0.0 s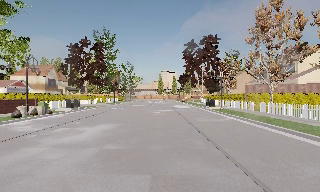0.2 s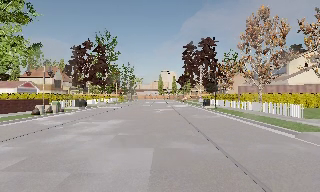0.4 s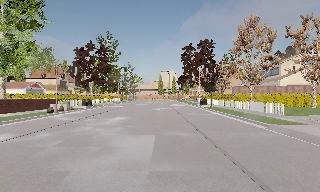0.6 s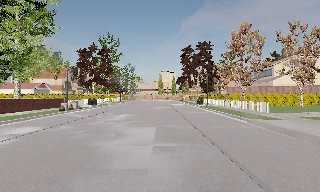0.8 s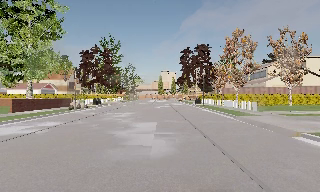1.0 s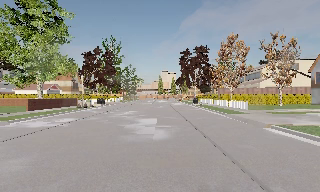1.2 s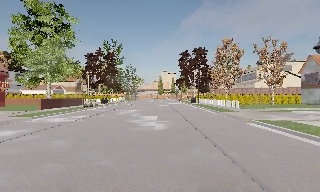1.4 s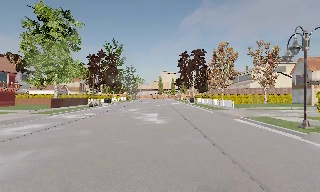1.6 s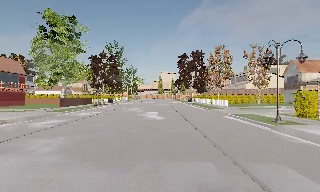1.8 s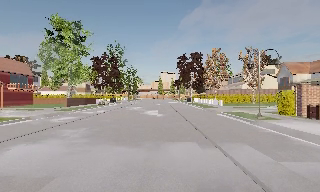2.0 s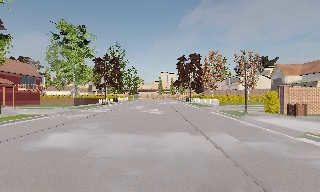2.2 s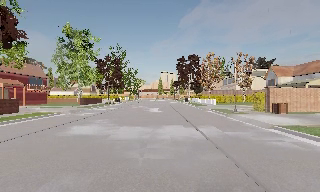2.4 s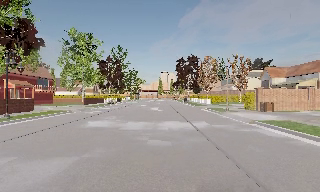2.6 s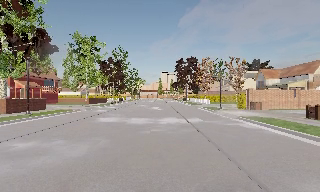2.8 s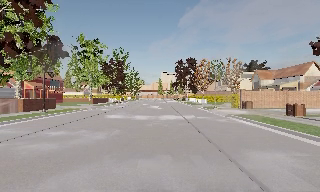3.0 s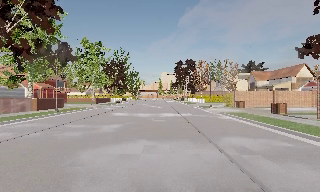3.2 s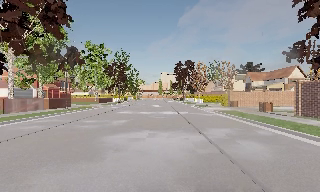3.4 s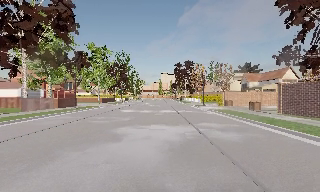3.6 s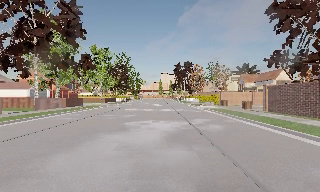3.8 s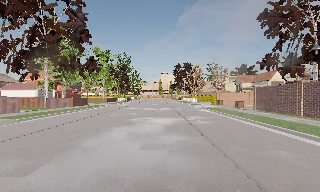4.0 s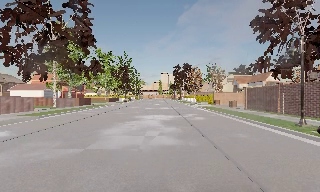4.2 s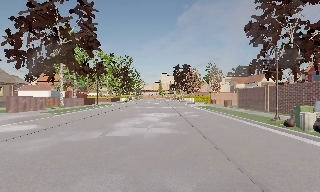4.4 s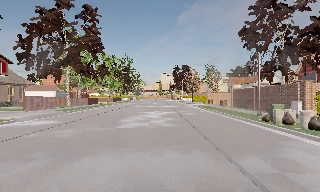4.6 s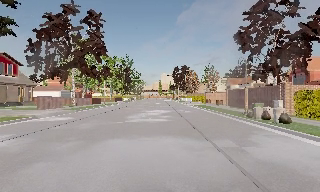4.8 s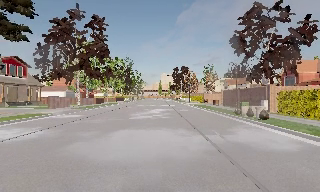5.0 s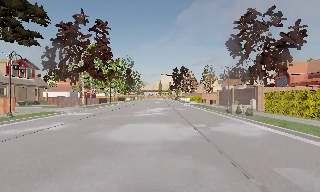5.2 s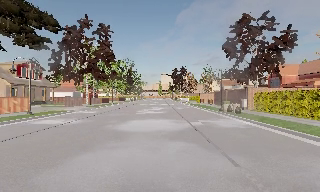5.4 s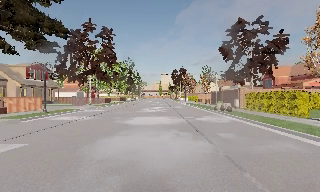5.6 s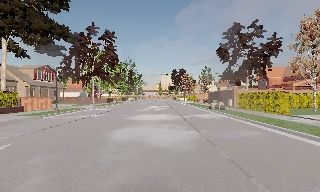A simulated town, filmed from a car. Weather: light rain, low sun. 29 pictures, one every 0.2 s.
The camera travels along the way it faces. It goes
backward.
0.0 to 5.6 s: The camera travels backward, about 50 m, so what stands in front gets smaller.
The film runs backward here.
